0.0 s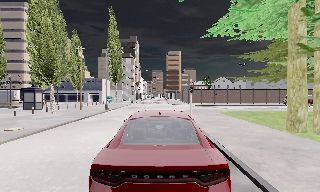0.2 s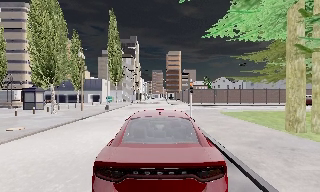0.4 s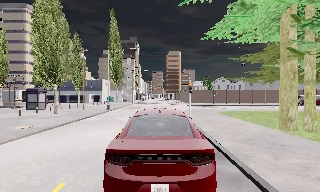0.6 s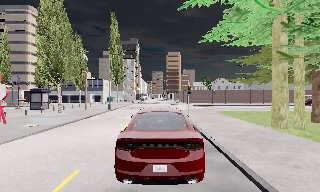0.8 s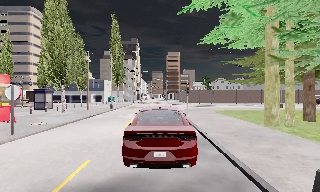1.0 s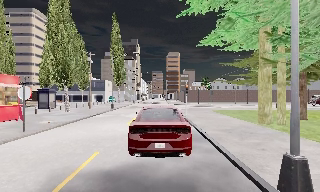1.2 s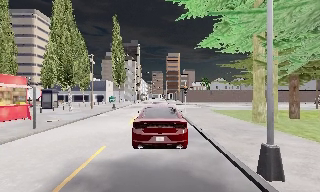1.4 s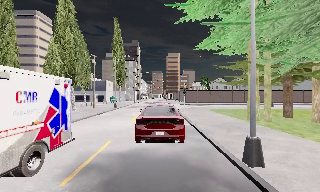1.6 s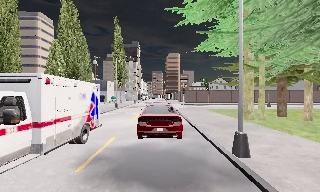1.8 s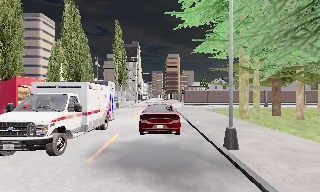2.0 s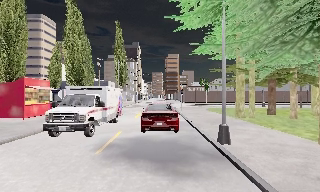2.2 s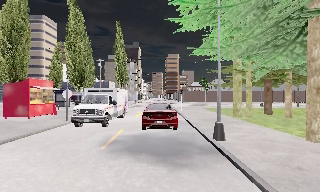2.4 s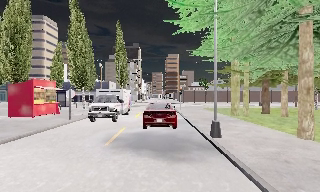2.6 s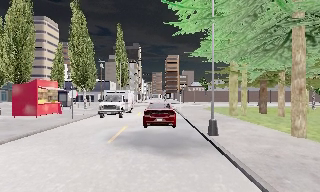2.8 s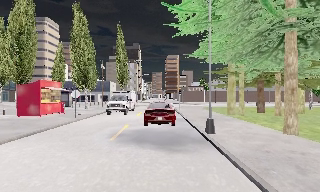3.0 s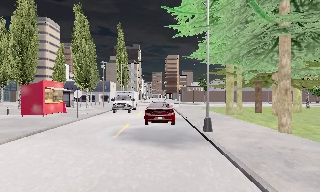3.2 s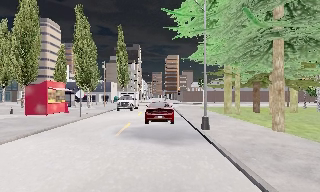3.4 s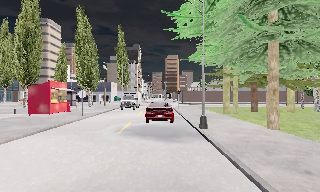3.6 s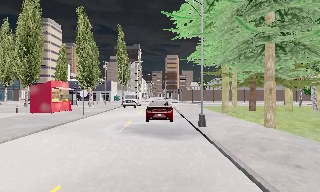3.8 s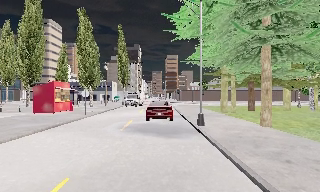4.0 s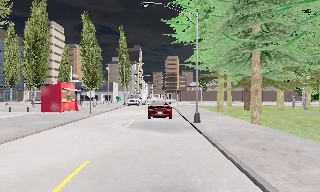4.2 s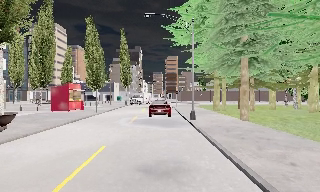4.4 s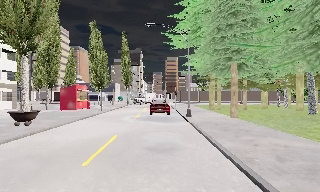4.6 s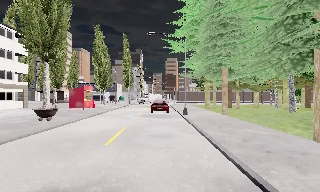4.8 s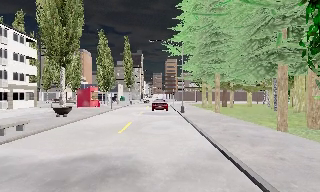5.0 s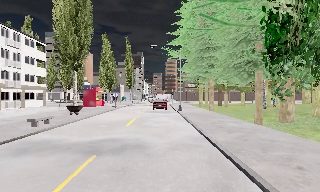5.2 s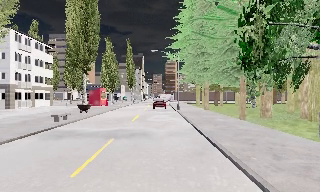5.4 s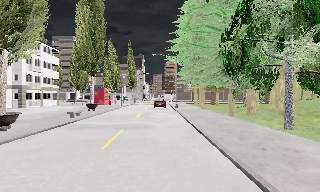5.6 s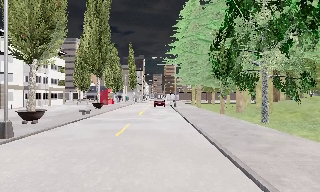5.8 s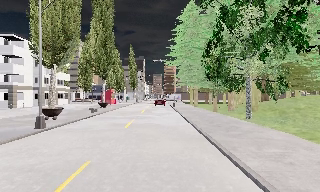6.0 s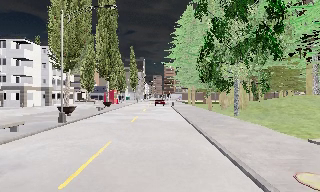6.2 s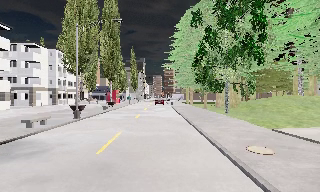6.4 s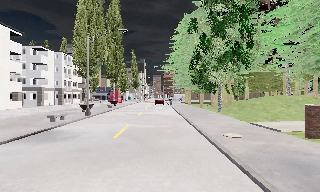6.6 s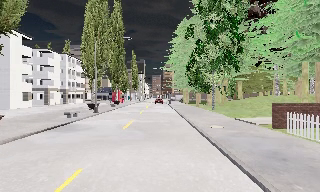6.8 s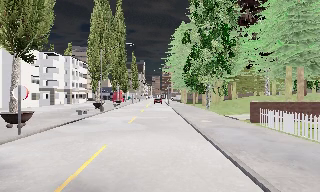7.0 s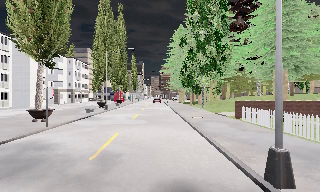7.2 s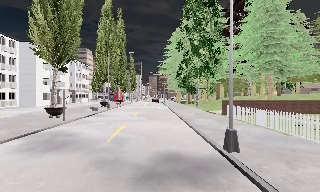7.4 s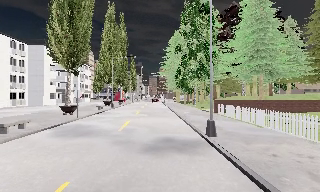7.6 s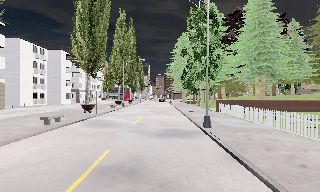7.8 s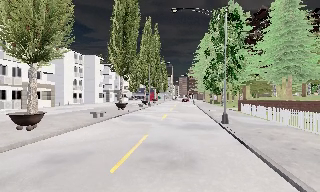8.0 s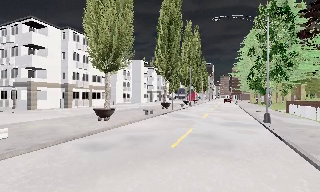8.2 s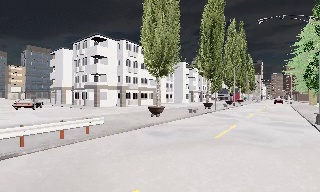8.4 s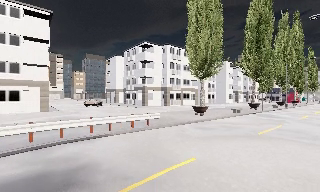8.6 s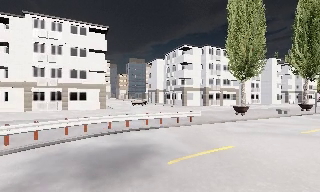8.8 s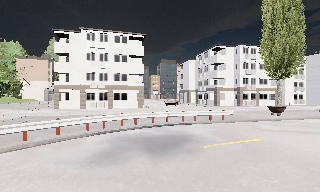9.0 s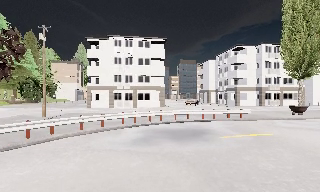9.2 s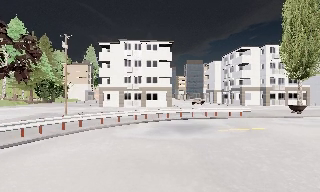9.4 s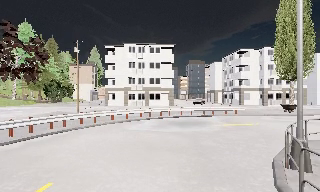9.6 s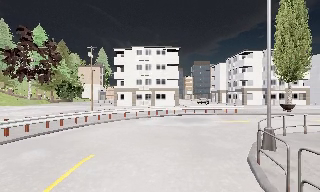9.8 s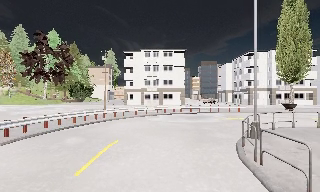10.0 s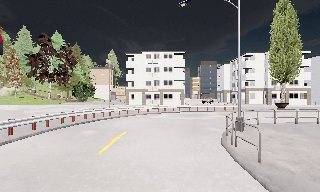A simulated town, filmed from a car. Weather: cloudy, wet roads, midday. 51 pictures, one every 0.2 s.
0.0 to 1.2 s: The camera travels backward, about 3 m, so what stands in front gets smaller. It gains speed.
1.2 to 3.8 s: The camera travels backward, about 6 m, so what stands in front gets smaller. It loses speed.
3.8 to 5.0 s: The camera travels backward, about 10 m, so what stands in front gets smaller. It gains speed.
5.0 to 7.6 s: The camera travels backward, about 25 m, so what stands in front gets smaller.
7.6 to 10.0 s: The camera swings to its left by about 90 degrees, and the scene slides to the right. It travels backward, about 20 m.
The film runs backward here.
